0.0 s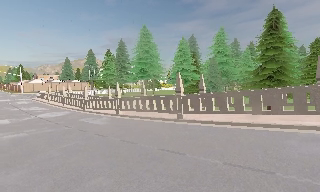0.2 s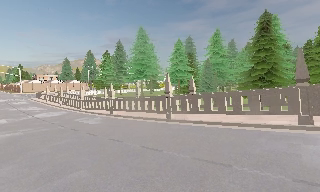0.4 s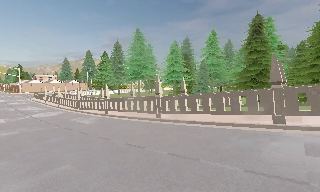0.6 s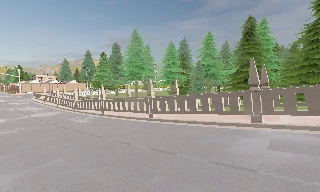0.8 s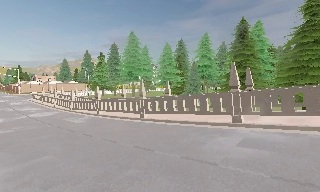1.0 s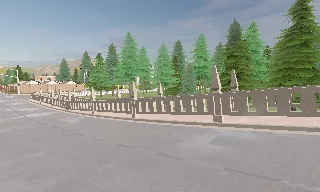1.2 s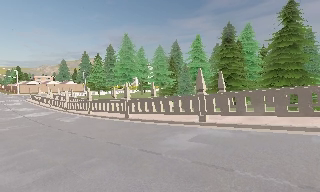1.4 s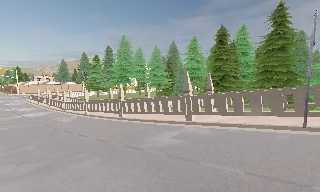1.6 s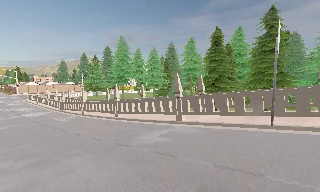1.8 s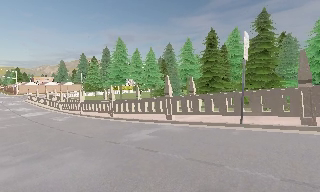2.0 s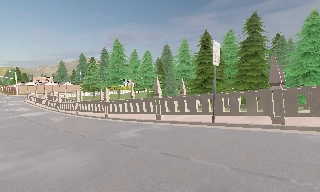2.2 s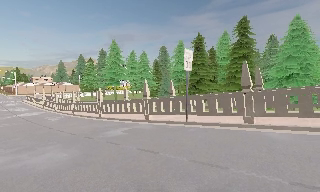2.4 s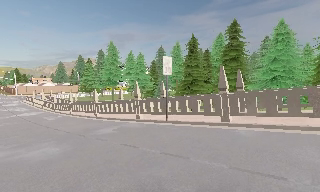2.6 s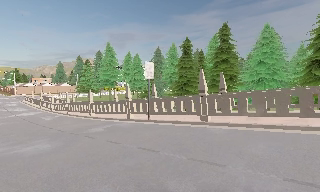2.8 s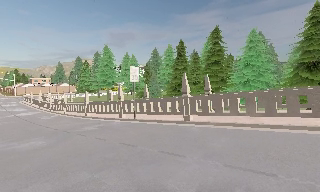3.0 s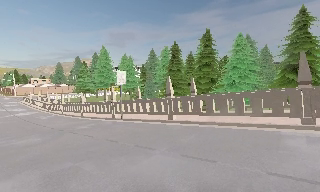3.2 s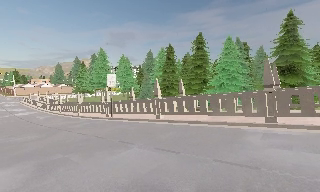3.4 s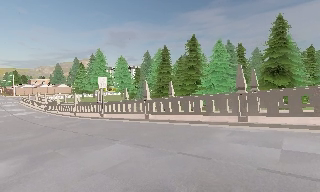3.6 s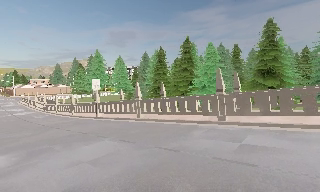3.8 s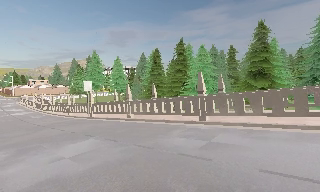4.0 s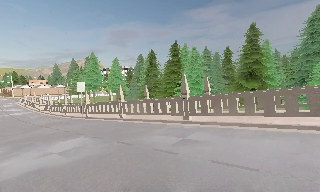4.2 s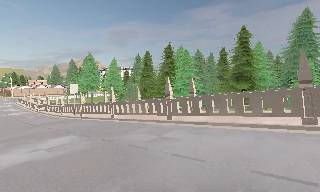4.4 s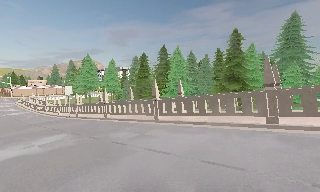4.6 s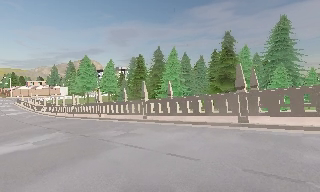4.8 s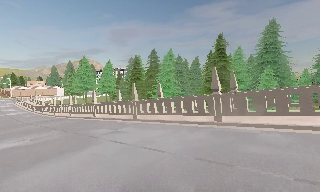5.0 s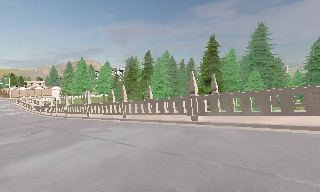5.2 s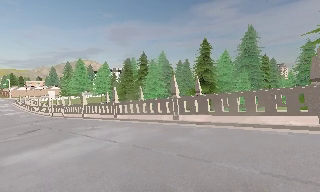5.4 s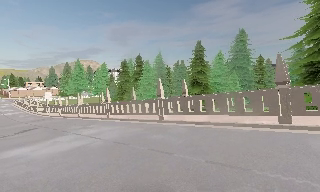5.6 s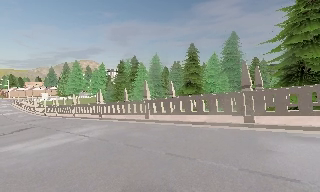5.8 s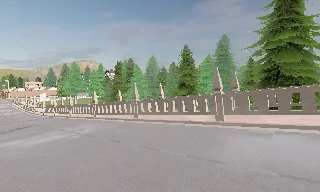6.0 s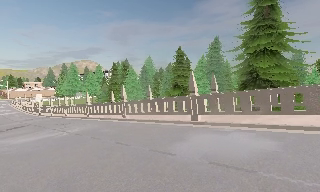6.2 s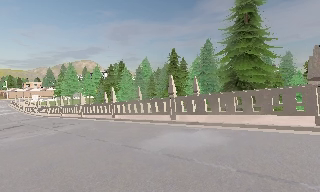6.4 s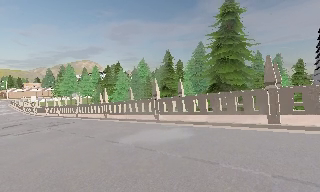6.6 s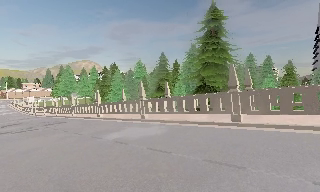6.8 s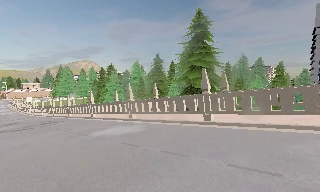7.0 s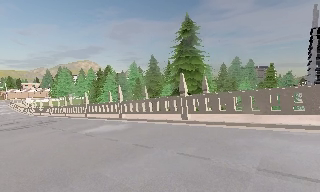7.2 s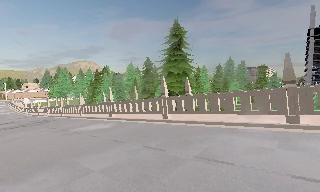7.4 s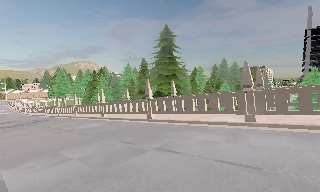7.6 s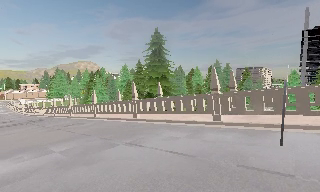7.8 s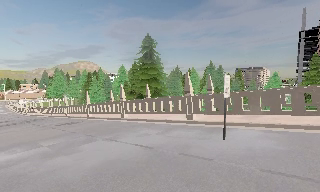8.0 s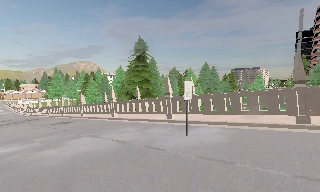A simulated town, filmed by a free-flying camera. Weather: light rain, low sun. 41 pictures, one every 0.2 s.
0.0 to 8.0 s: The camera travels to its right and backward, about 45 m, so close, fixed things drift to the left. It gains speed.
The film runs backward here.
